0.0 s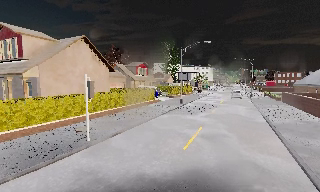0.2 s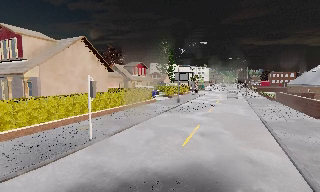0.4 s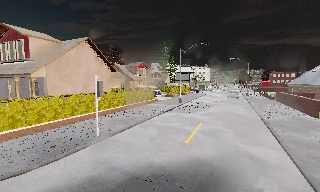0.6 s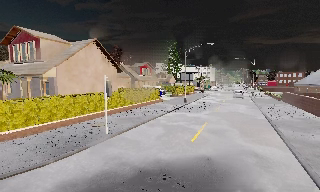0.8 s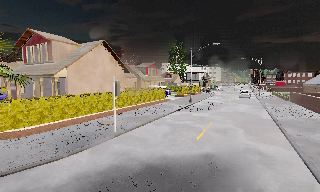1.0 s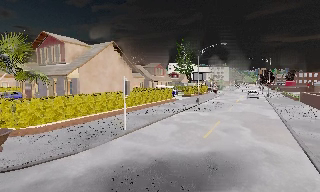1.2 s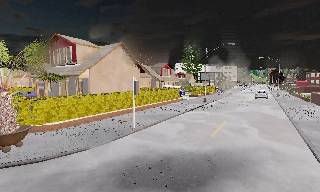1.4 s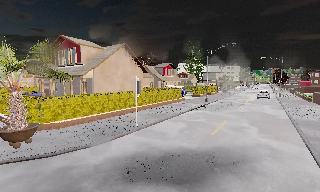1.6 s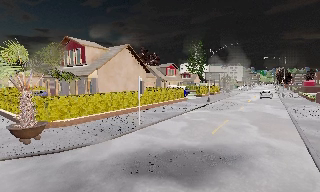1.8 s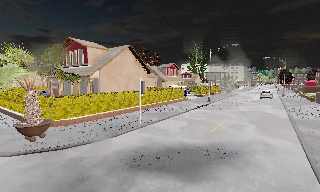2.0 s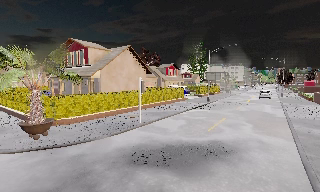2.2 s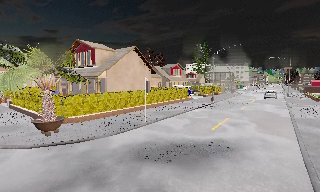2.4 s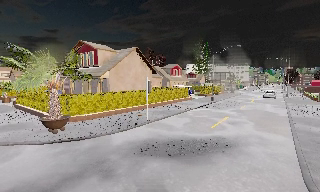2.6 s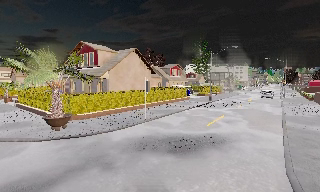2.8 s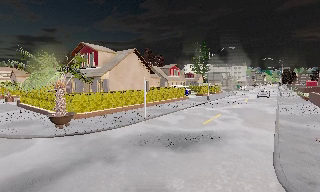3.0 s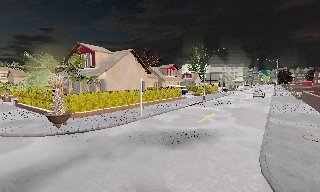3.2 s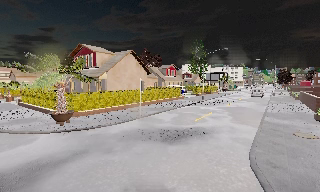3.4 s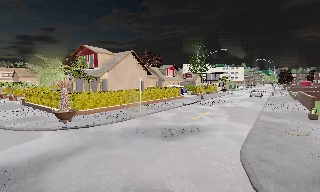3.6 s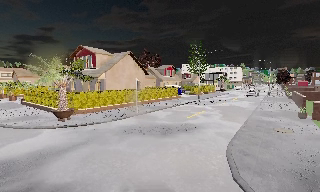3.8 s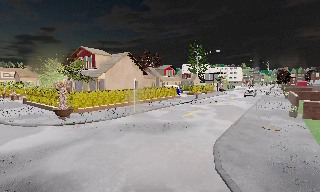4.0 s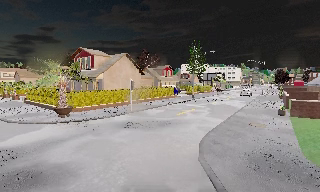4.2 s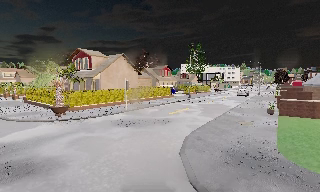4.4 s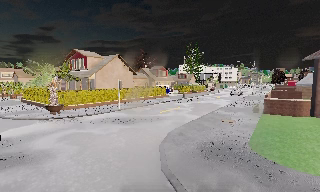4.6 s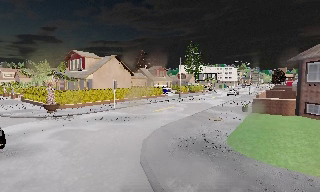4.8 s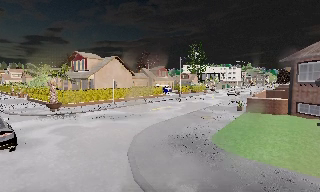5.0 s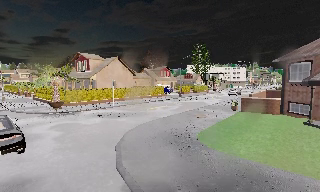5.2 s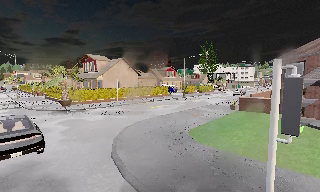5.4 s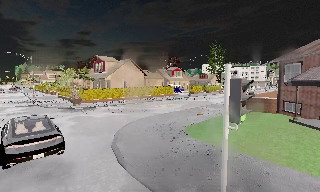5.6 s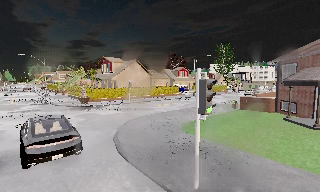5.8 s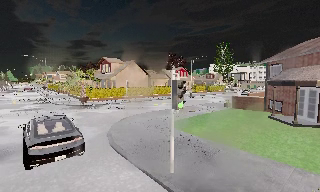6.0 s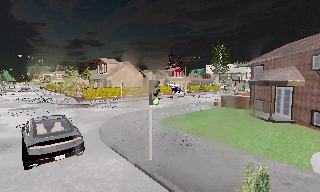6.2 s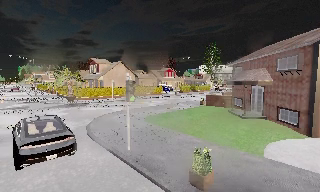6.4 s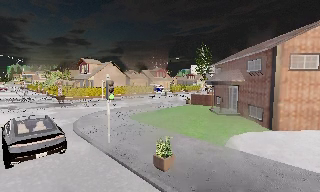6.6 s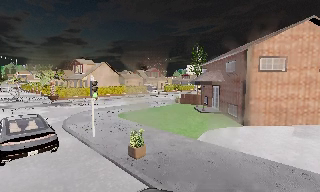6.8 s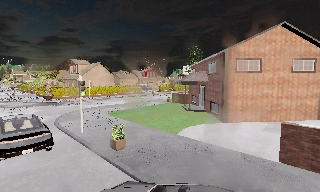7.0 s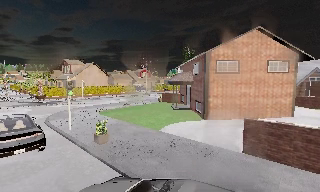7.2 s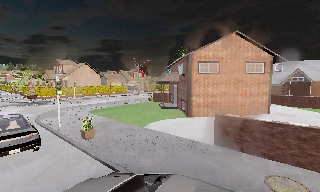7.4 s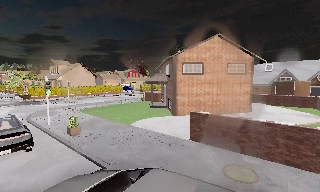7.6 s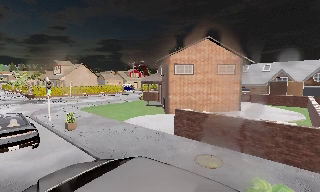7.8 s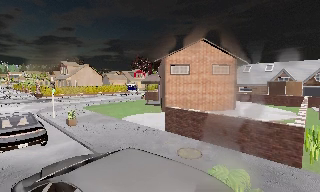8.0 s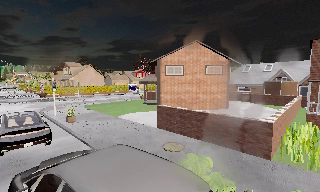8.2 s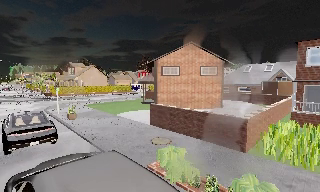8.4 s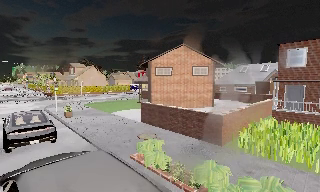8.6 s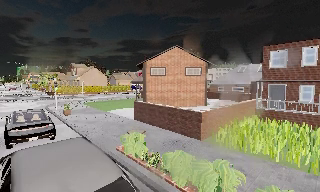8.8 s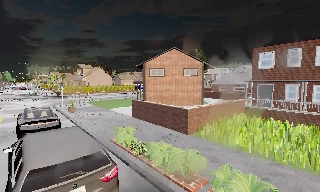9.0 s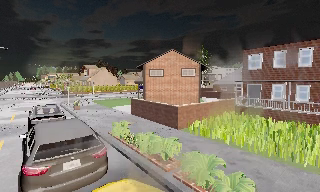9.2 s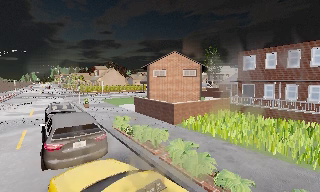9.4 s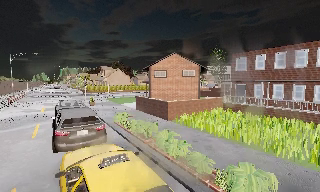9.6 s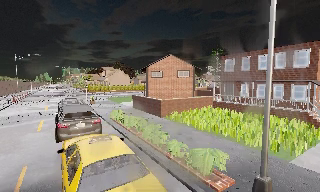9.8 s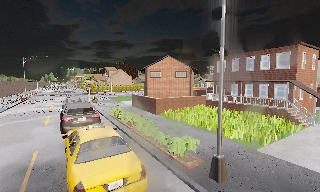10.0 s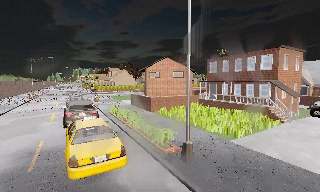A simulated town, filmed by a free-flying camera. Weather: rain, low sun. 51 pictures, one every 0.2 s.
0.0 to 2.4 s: The camera swings to its left by about 10 degrees, and the scene slides to the right. It travels backward, about 4 m, so what stands in front gets smaller.
2.4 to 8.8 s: The camera pans to its left, which is counterclockwise from overhead, by about 10 degrees. It travels backward and to its right, about 30 m, so what stands in front gets smaller. It gains speed.
8.8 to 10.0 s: The camera pans to its left, which is counterclockwise from overhead, by about 10 degrees. It travels backward and to its right, about 8 m, so what stands in front gets smaller.
The film runs backward here.
